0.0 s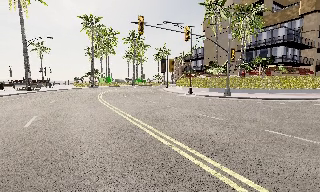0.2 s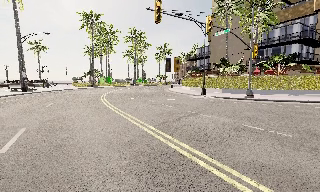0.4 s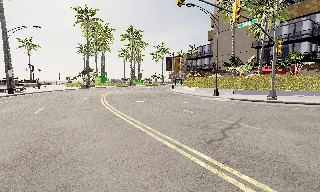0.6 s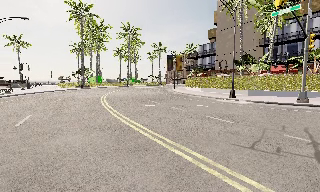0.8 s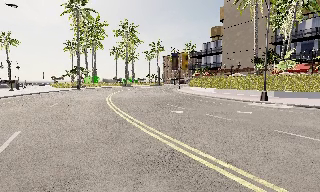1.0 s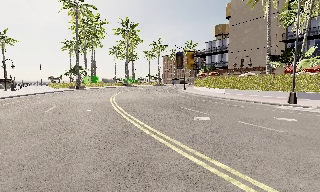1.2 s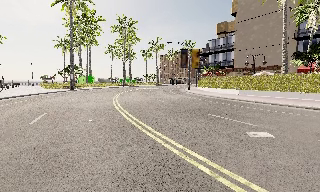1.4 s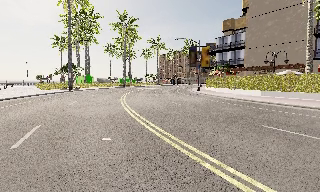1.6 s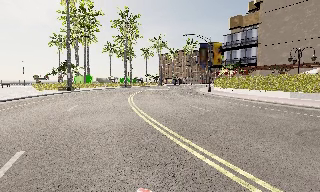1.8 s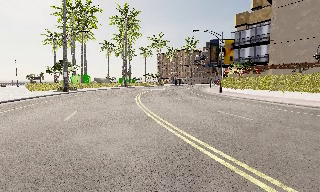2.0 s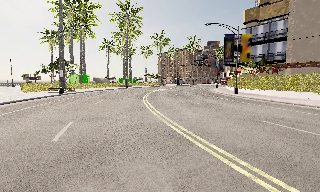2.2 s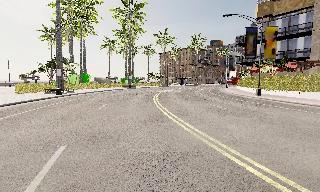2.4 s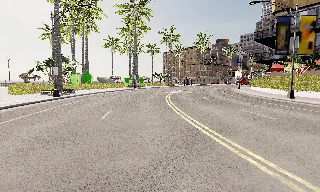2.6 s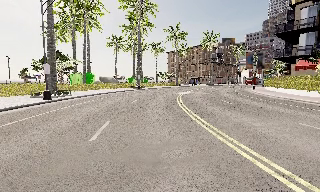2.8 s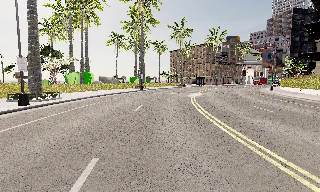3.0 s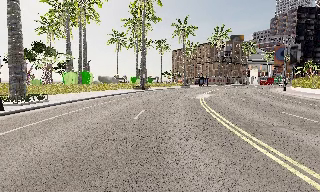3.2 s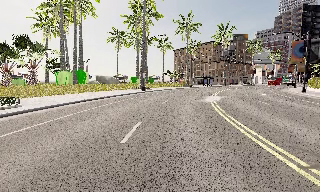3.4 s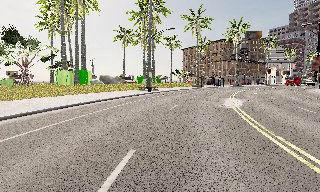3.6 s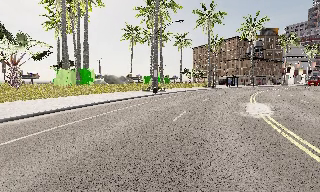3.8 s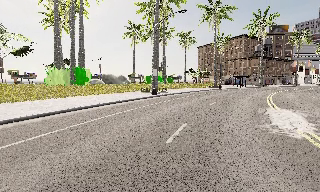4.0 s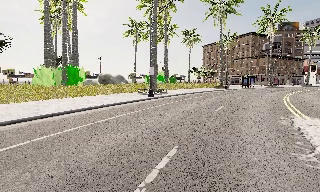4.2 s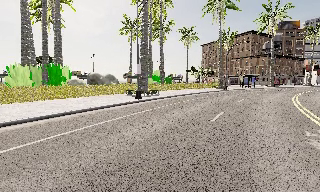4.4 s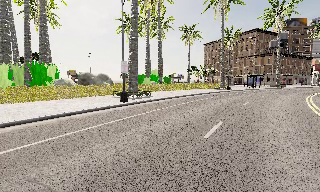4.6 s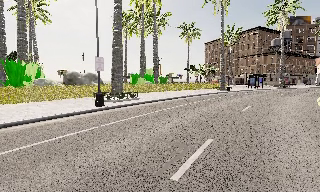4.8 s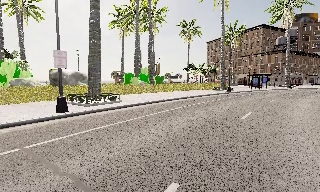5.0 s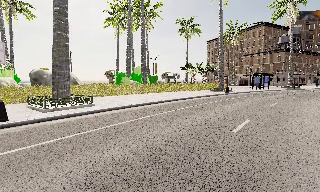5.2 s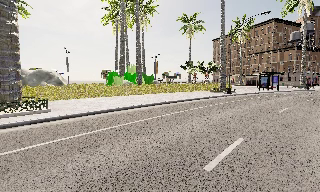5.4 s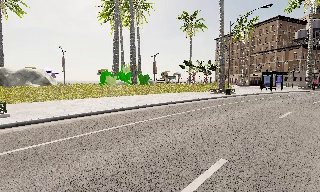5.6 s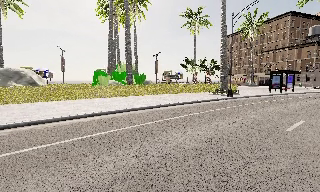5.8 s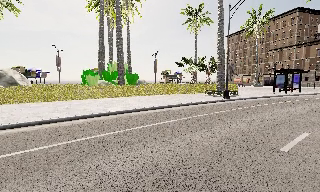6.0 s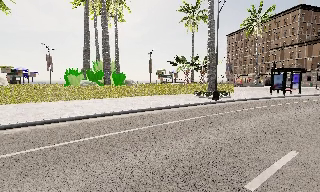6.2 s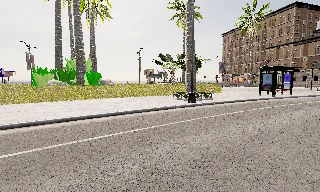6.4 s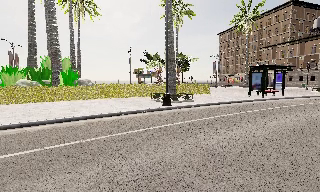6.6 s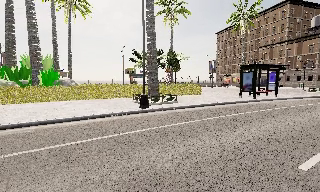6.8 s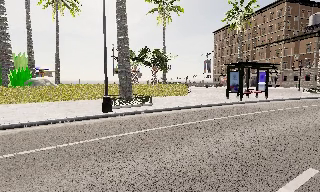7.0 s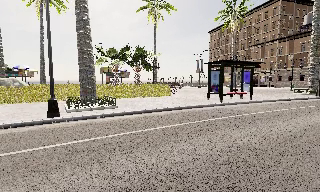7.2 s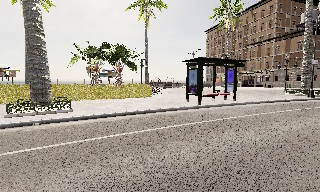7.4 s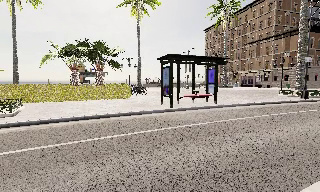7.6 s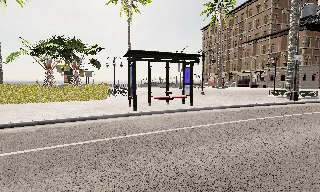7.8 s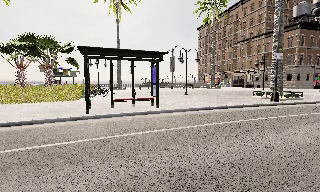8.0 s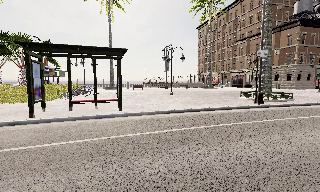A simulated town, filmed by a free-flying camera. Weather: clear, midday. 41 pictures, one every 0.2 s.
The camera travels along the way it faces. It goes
forward.
0.0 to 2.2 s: The camera pans to its right, which is clockwise from overhead, by about 10 degrees. It travels forward and to its left, about 25 m, so what stands in front looms larger.
2.2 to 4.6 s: The camera pans to its left, which is counterclockwise from overhead, by about 15 degrees. It travels forward, about 30 m, so what stands in front looms larger.
4.6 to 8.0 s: The camera pans to its left, which is counterclockwise from overhead, by about 10 degrees. It travels to its right and forward, about 35 m, so close, fixed things drift to the left.
The film runs backward here.
